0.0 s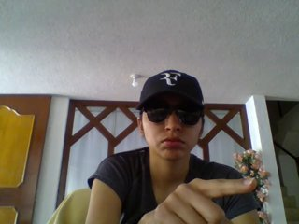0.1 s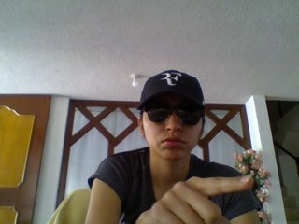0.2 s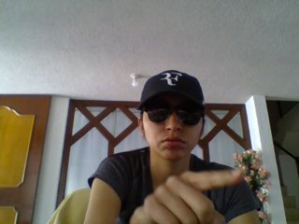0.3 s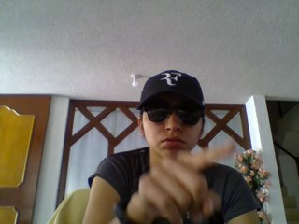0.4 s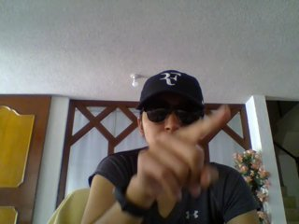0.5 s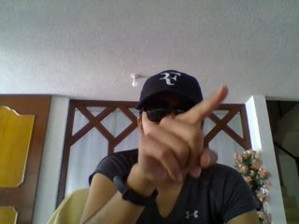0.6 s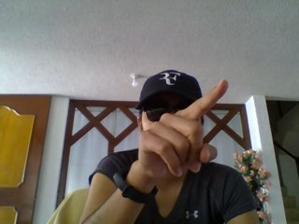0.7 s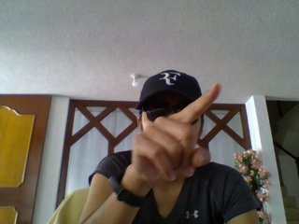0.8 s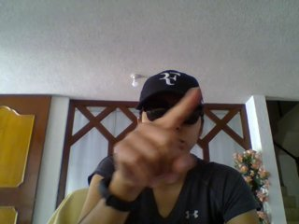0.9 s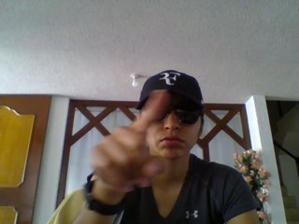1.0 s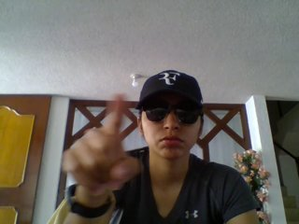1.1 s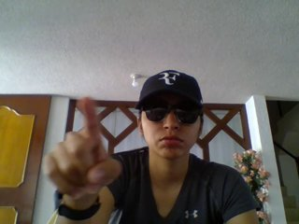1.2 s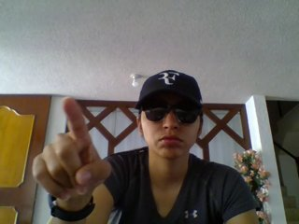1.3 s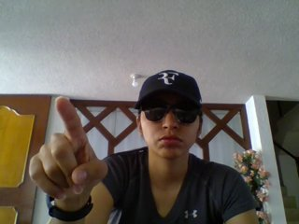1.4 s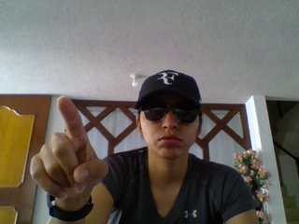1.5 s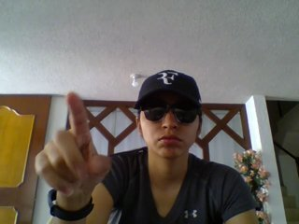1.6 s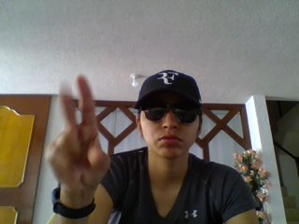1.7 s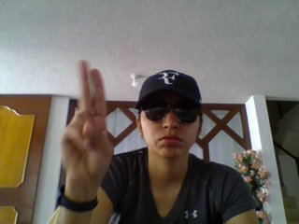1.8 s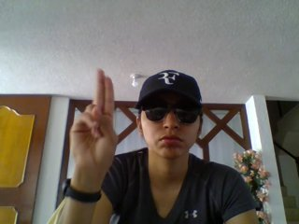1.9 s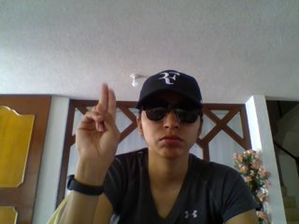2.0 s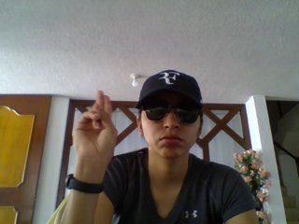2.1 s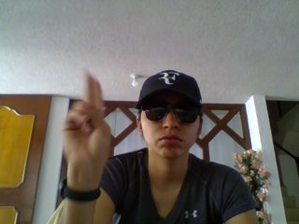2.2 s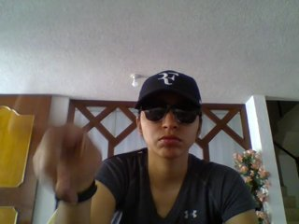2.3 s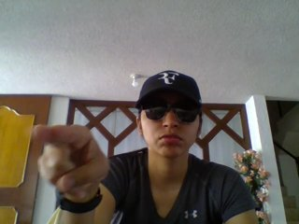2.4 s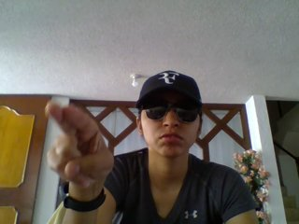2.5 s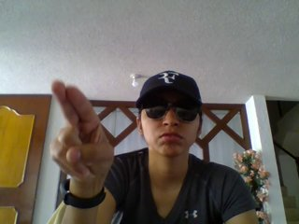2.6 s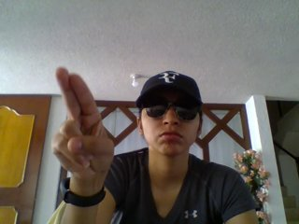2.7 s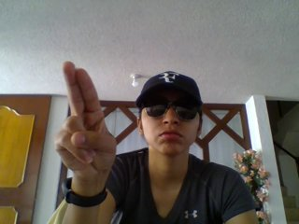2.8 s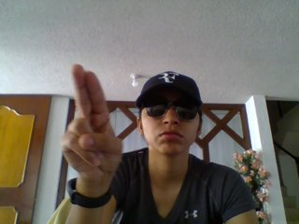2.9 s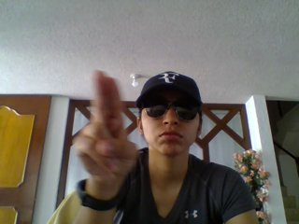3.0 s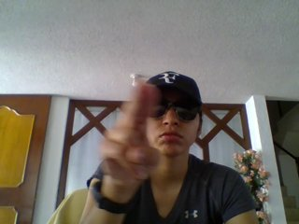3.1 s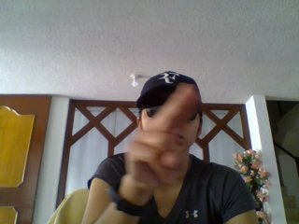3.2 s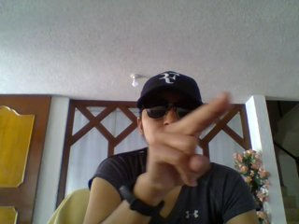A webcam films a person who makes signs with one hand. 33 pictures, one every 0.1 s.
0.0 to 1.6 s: Pointing with one finger.
1.7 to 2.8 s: Click with two fingers.
2.9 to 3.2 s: Pointing with two fingers.
